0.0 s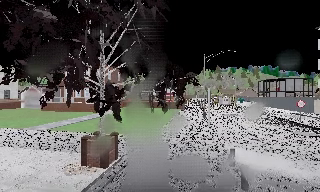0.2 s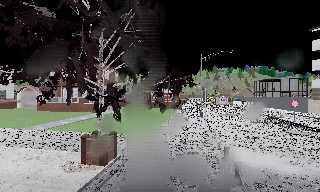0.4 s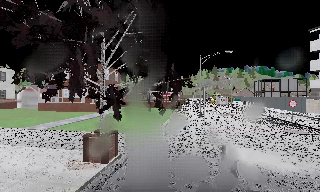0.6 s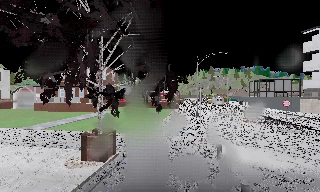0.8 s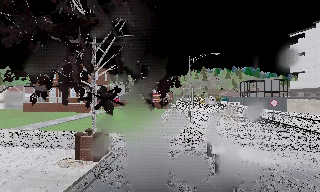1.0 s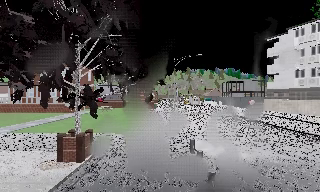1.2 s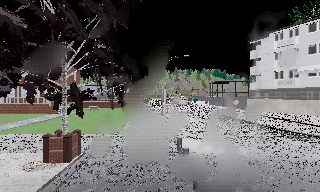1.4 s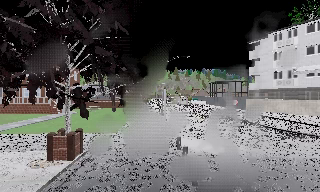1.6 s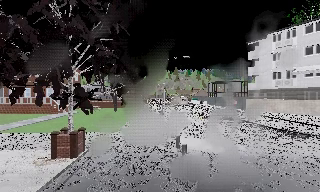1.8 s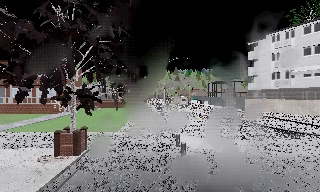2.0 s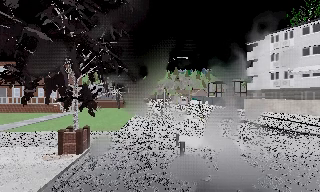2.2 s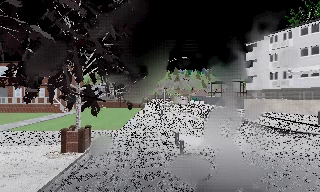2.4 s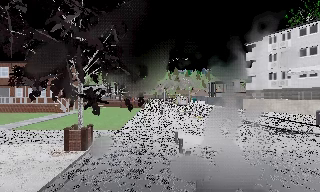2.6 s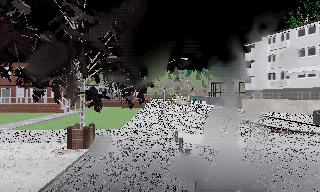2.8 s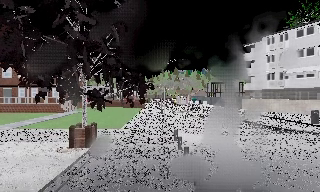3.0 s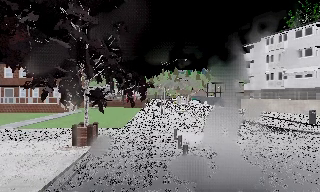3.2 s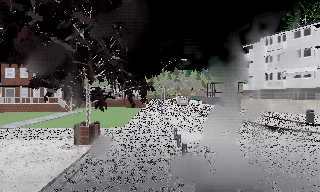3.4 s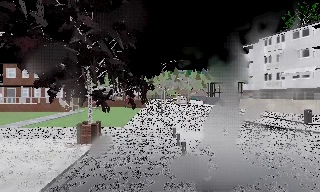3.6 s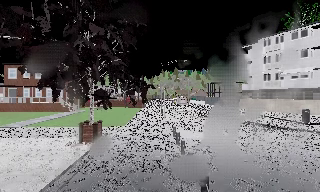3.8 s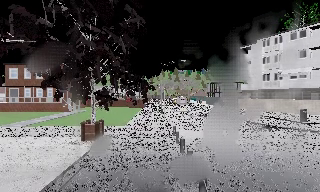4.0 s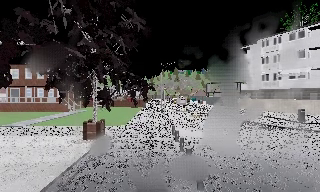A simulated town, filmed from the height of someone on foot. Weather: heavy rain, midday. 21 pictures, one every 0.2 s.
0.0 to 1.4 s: The camera swings to its right by about 15 degrees, and the scene slides to the left. It travels backward, about 1.5 m, so what stands in front gets smaller.
1.4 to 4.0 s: The camera travels backward, about 3 m, so what stands in front gets smaller.
The film runs backward here.
